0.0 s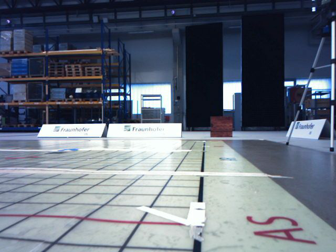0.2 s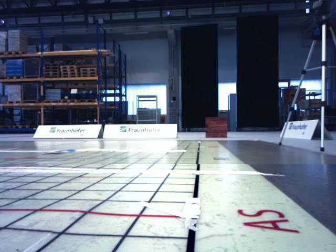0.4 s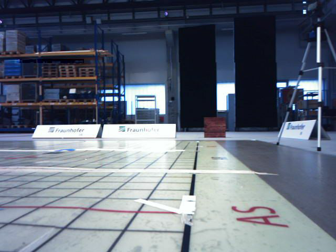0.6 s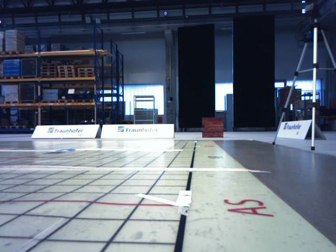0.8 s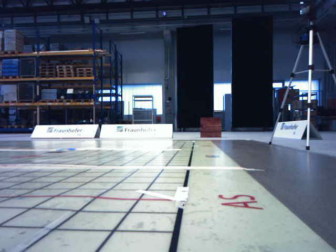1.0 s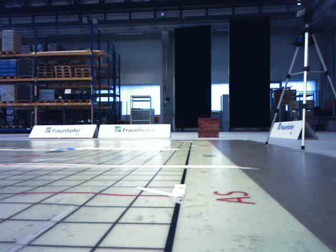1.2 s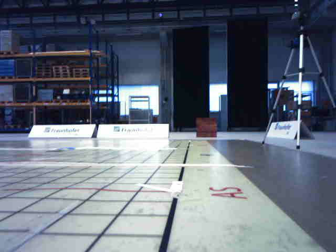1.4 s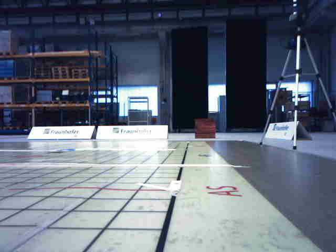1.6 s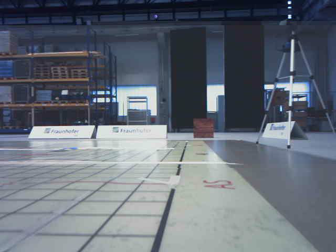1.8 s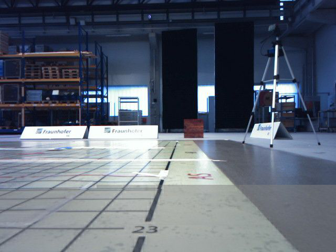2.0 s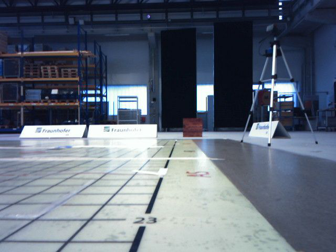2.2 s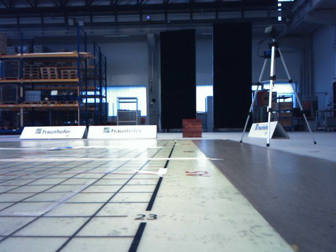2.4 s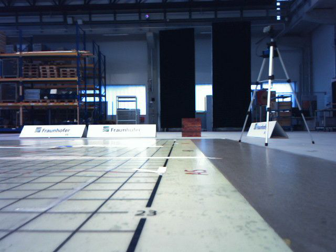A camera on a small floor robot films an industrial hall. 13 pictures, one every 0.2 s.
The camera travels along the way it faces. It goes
backward.
0.0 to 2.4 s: The camera travels backward, about 0.6 m, so what stands in front gets smaller.
The film runs backward here.
